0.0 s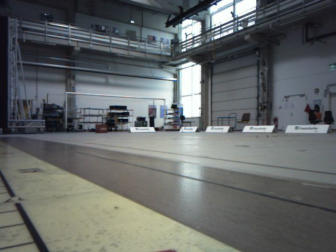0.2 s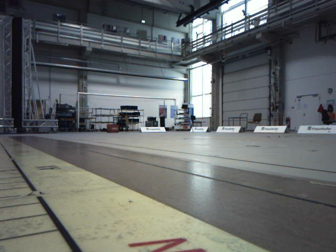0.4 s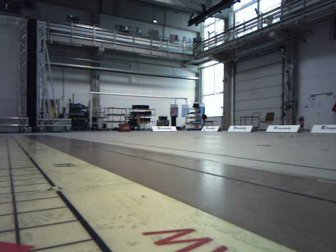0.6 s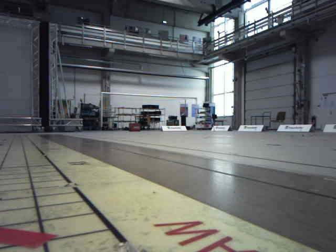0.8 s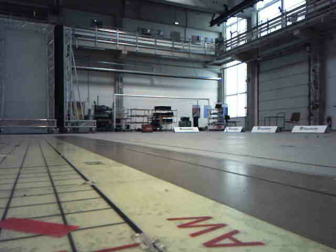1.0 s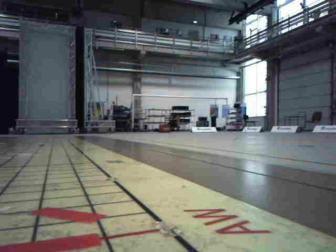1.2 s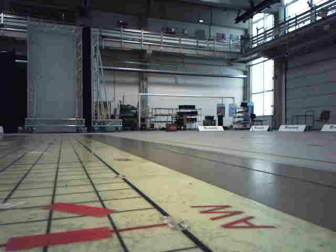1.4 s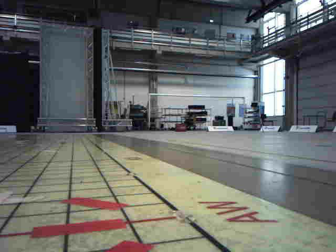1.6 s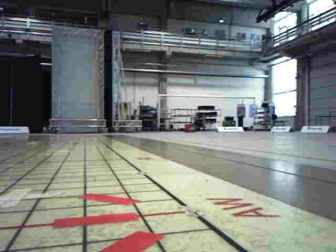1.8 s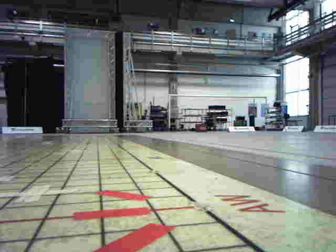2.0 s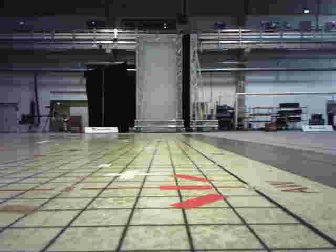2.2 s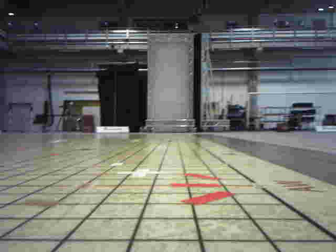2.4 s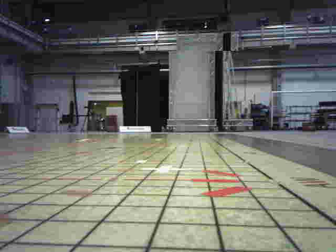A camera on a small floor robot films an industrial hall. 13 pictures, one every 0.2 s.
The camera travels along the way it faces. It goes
backward.
0.0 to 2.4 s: The scene slides to the right, as the camera pans about 25 degrees to its left. It travels backward, about 0.5 m, so what stands in front gets smaller.
The film runs backward here.
